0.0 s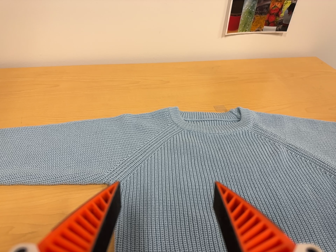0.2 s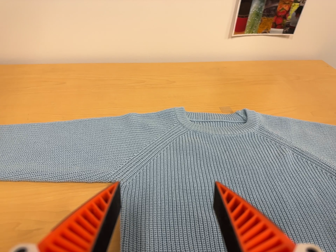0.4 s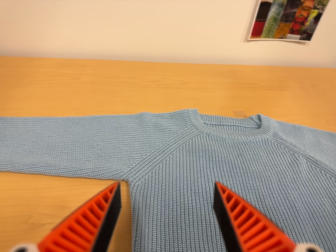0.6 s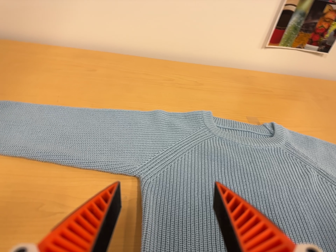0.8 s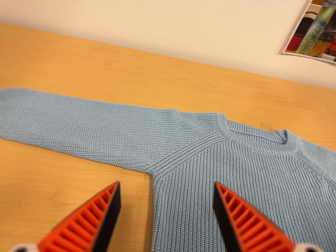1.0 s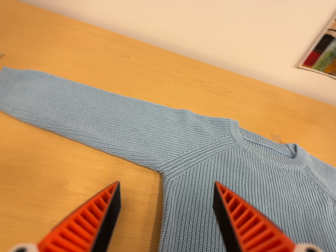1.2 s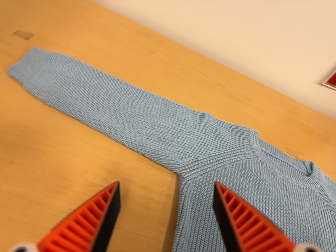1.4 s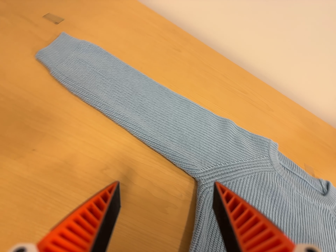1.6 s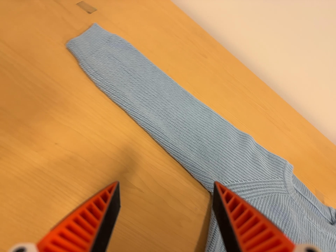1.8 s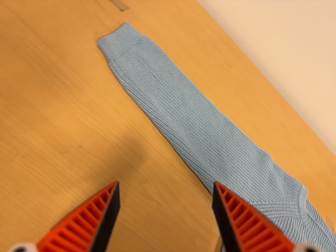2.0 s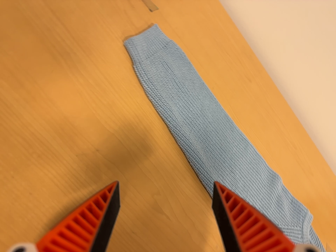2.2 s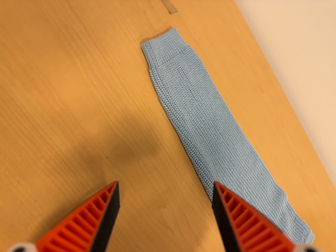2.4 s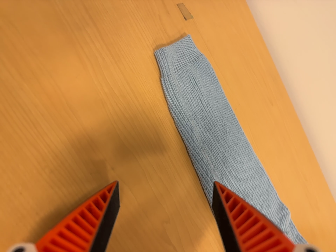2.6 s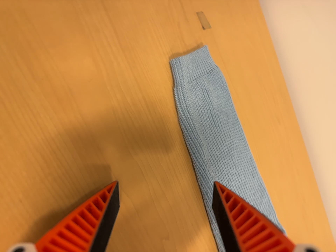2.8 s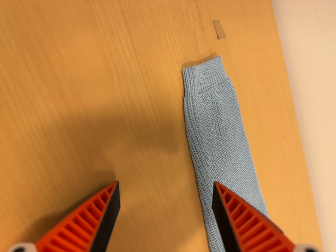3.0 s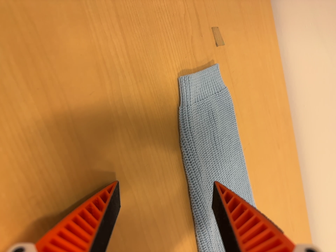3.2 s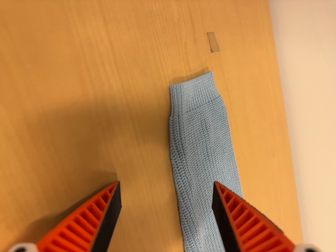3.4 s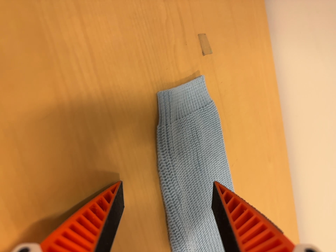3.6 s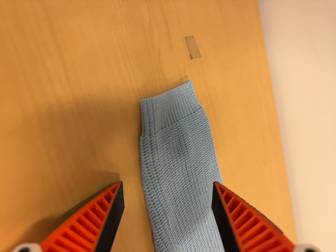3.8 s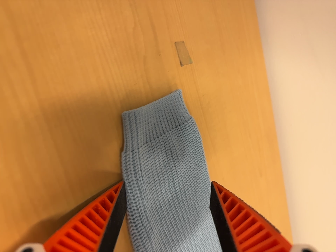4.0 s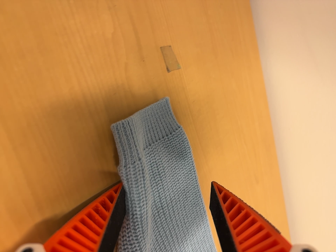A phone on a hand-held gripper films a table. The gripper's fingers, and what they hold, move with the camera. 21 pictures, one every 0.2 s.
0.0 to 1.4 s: The camera travels to its left, about 16 cm, so close, fixed things drift to the right. It rolls about its line of sight by about 35 degrees, and the scene rotates clockwise.
1.4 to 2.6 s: The camera travels to its left, toward the top of its view and forward, about 18 cm, so close, fixed things drift to the right. It rolls about its line of sight by about 35 degrees, and the scene rotates clockwise.
2.6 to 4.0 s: The camera travels forward, toward the top of its view and to its right, about 14 cm, so what stands in front looms larger.
The film runs forward here.
